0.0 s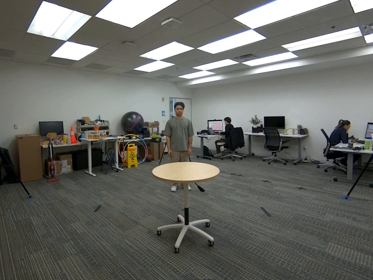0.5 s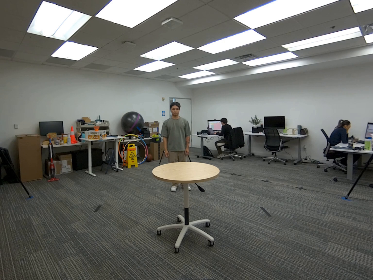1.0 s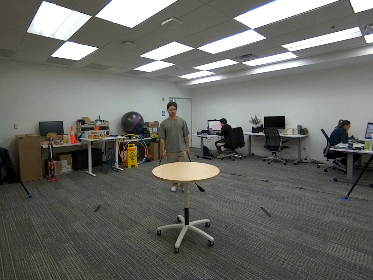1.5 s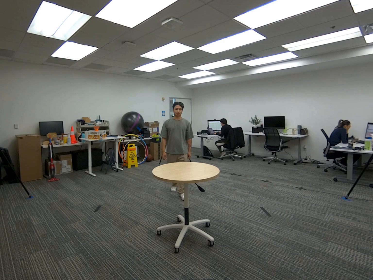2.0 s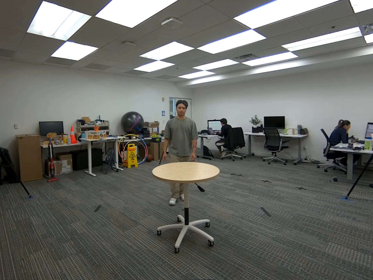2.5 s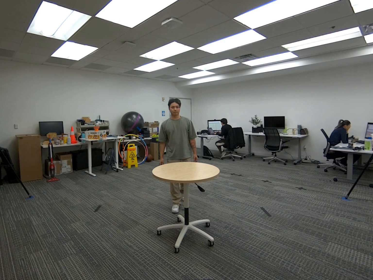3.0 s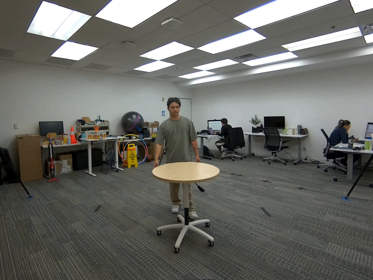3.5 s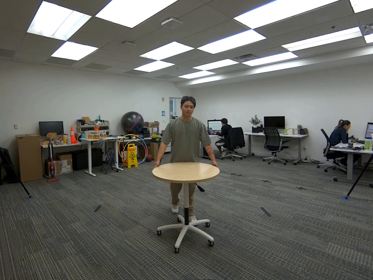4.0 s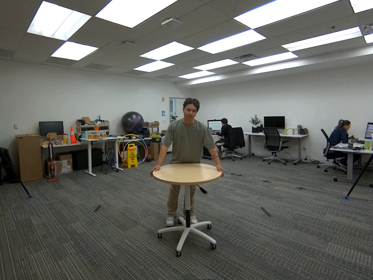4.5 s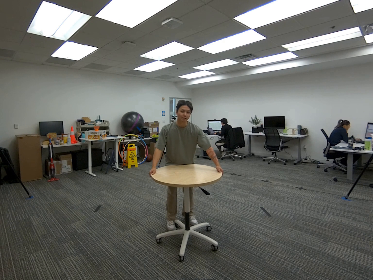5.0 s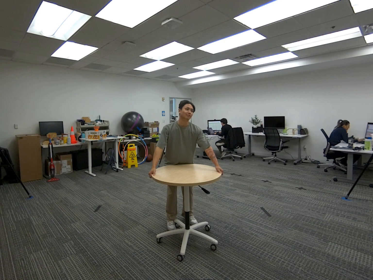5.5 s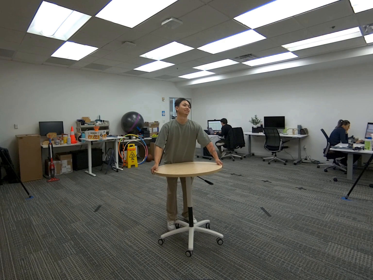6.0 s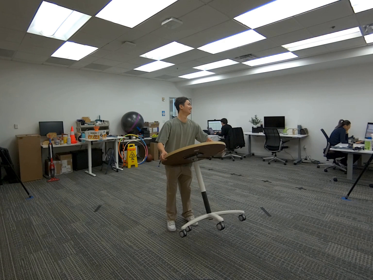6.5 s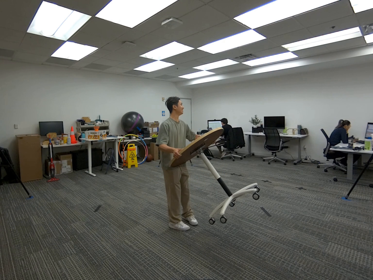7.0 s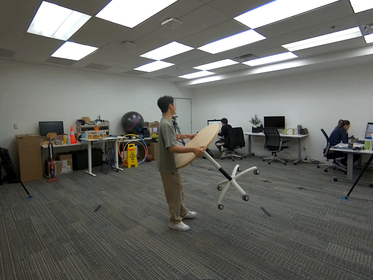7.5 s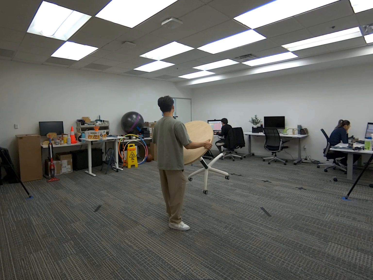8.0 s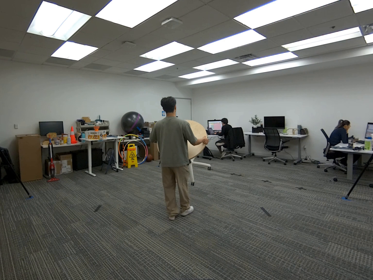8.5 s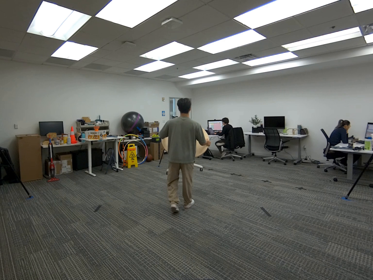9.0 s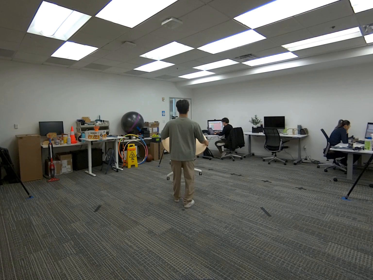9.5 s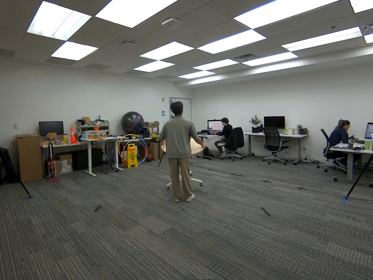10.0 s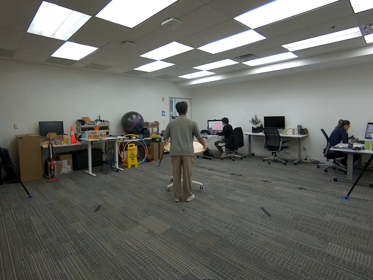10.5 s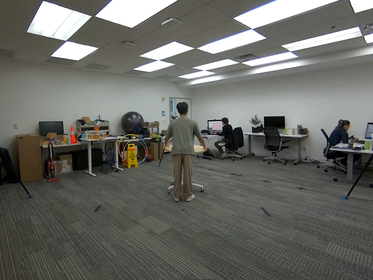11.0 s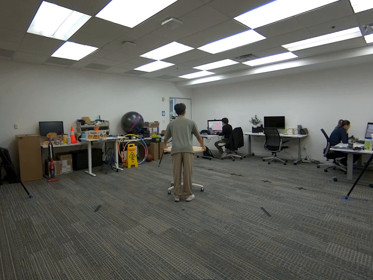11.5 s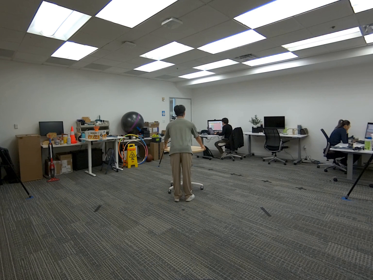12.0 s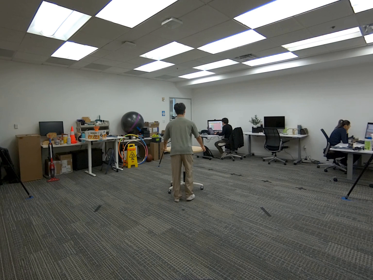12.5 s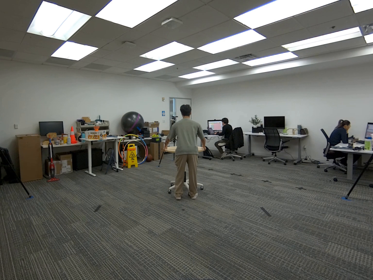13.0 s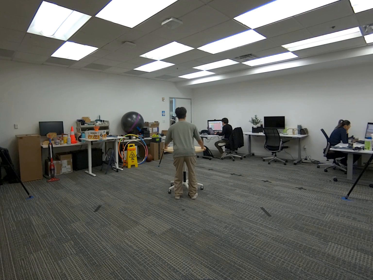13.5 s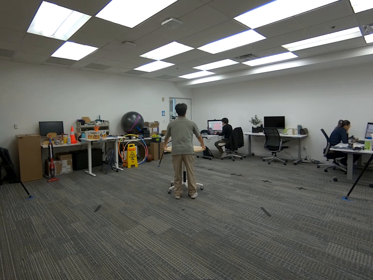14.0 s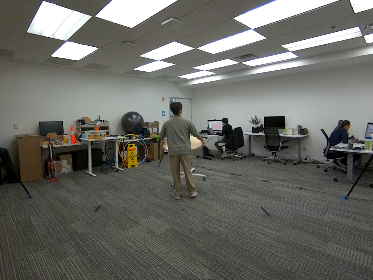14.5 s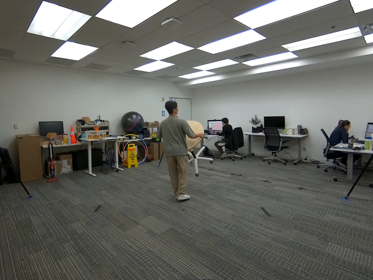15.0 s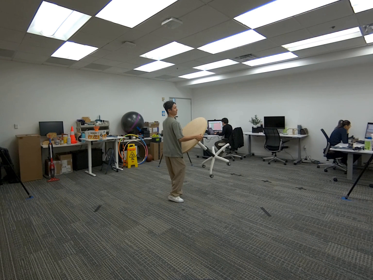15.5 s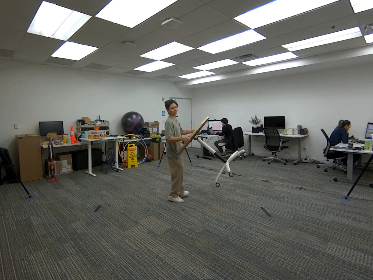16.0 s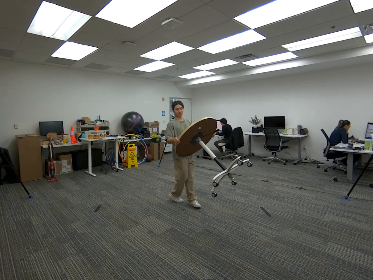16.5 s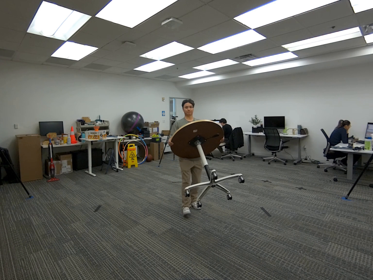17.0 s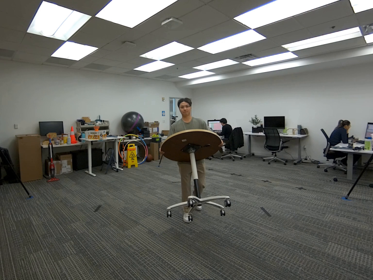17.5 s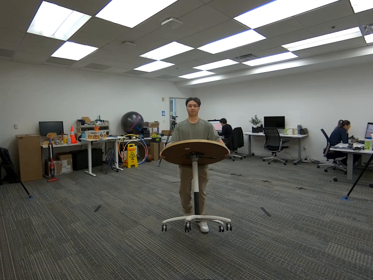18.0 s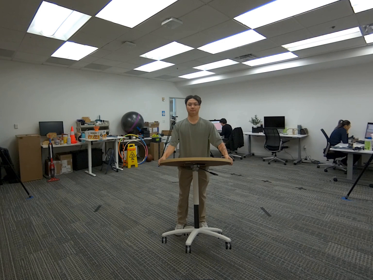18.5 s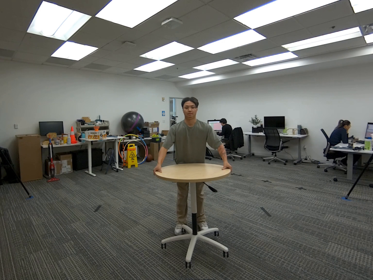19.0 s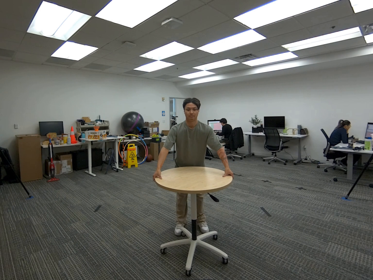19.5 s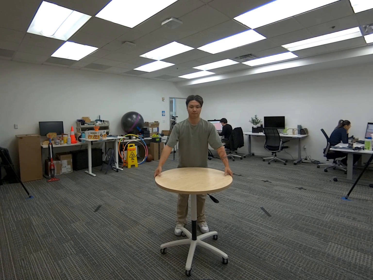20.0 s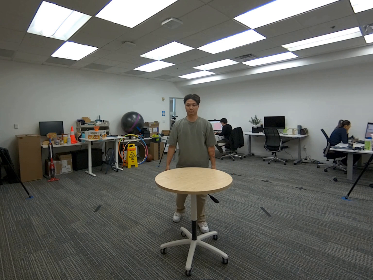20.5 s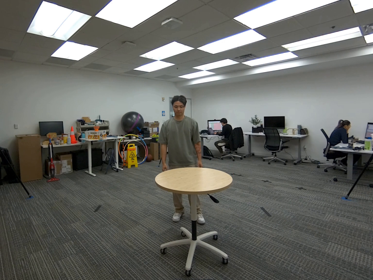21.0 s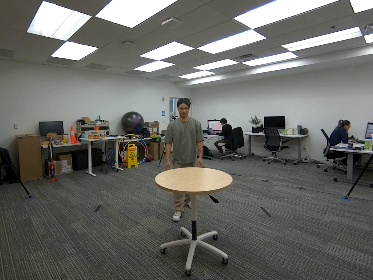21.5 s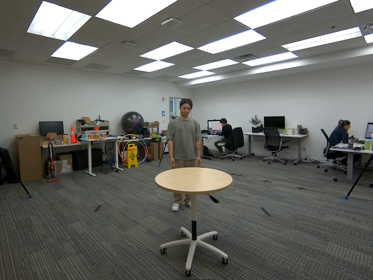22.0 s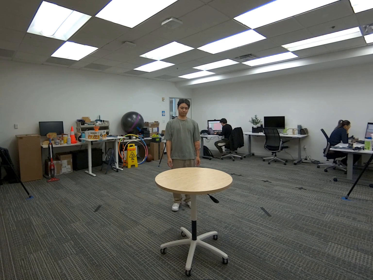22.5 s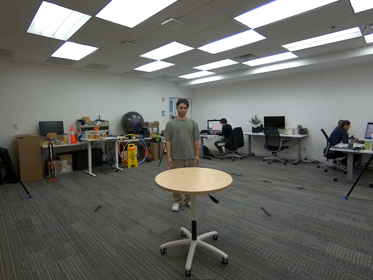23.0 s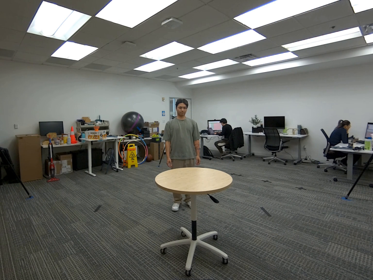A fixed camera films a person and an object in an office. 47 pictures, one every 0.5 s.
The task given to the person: Walk to the round table, use both hands to pick up the table, hold it and walk to the other side, and place the table back on the ground.
